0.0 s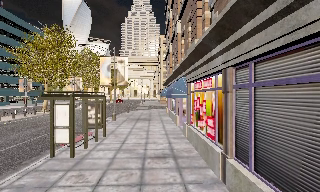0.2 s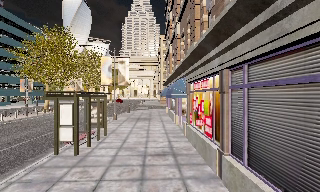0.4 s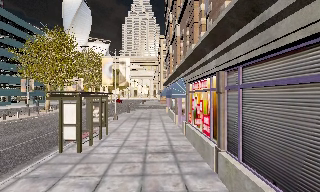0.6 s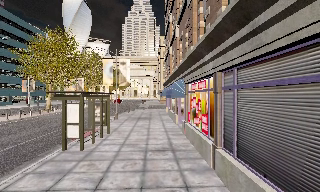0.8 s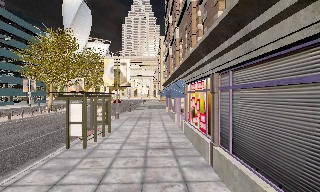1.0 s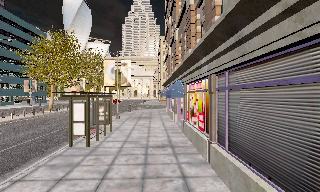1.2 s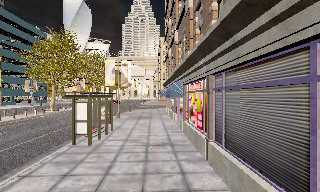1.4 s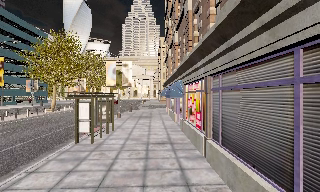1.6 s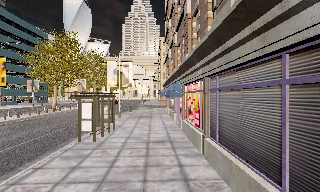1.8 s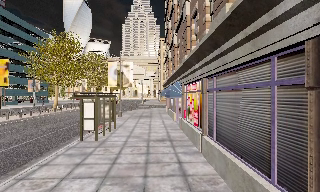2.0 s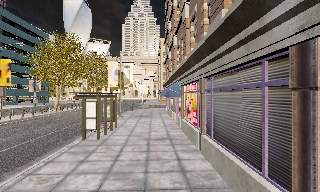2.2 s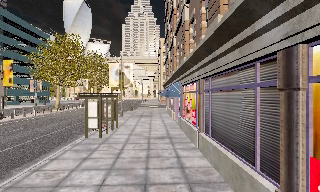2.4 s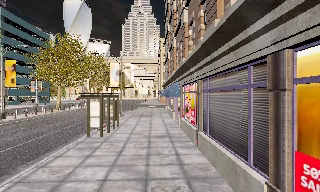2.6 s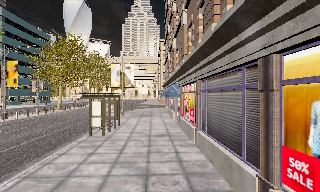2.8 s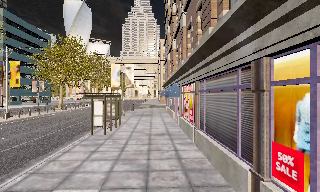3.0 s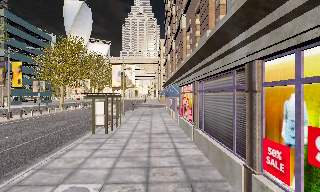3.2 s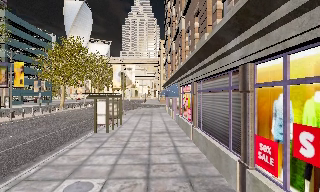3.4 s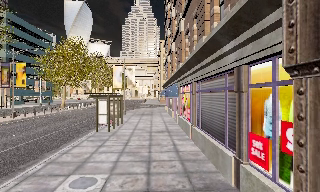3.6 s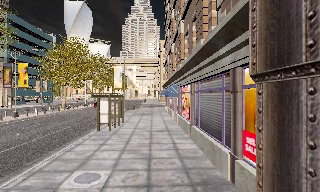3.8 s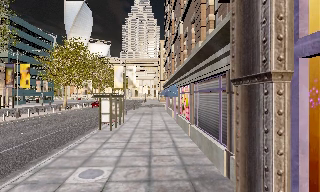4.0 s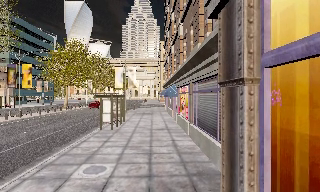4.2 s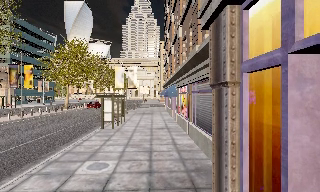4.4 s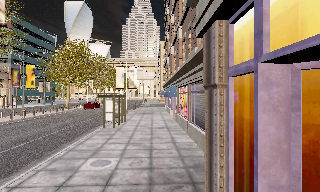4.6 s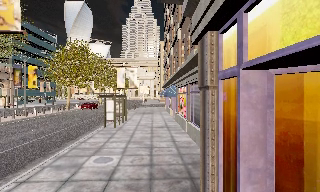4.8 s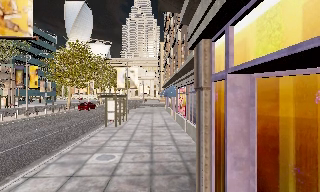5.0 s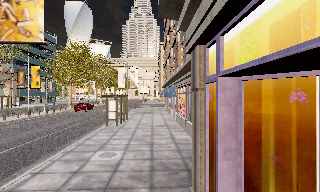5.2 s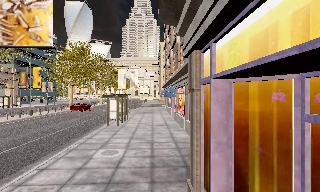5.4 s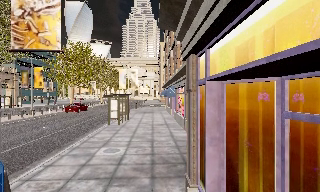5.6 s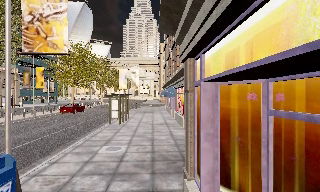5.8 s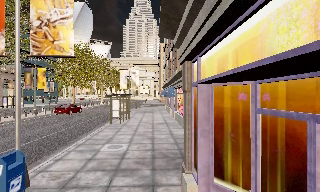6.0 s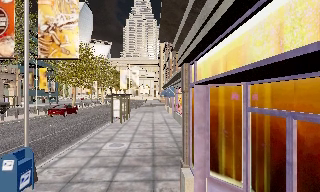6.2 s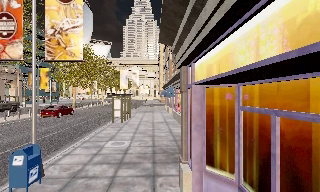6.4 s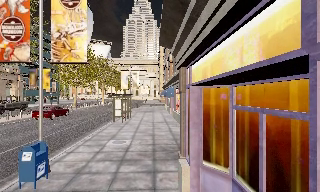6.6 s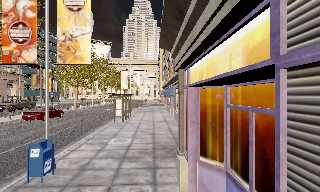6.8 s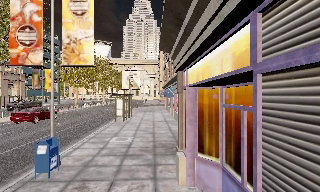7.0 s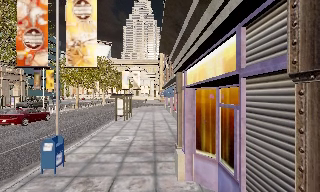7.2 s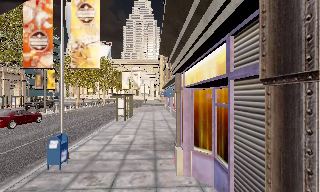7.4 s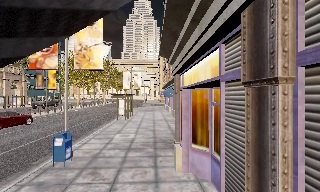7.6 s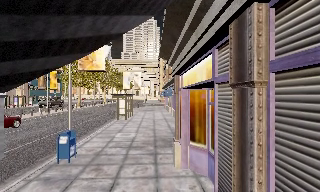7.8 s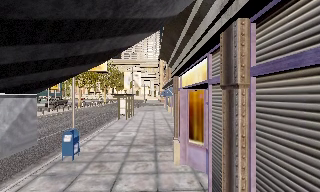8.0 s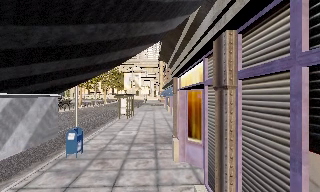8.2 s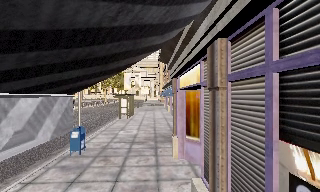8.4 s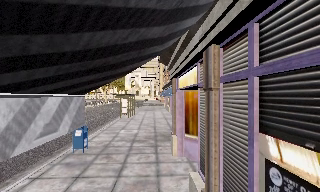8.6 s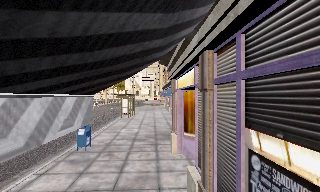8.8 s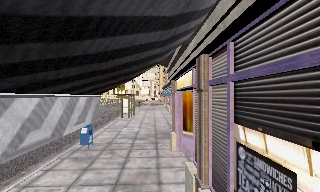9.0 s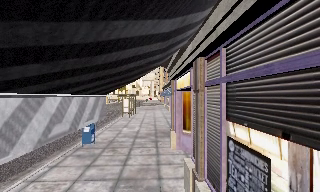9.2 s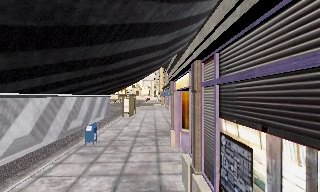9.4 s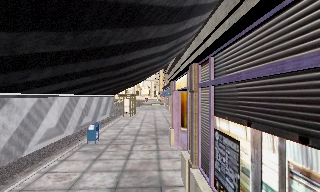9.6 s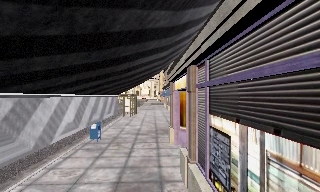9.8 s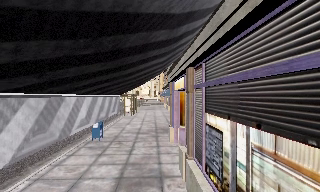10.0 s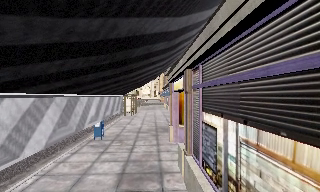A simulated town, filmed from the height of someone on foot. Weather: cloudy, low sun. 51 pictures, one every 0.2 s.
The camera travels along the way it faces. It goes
backward.
0.0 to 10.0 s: The camera travels backward, about 14 m, so what stands in front gets smaller.
The film runs backward here.
